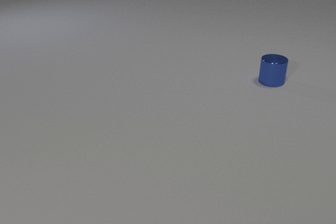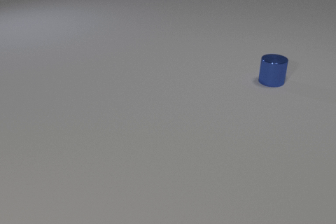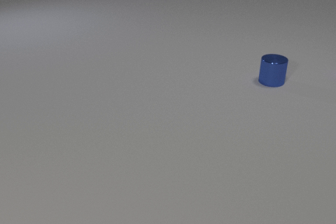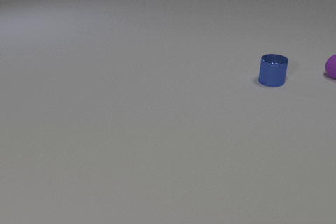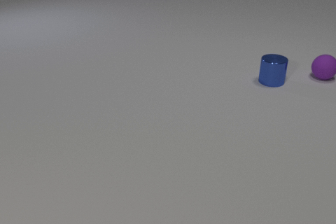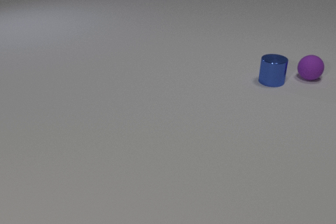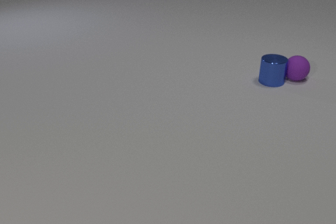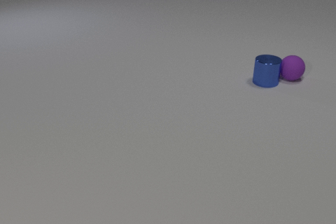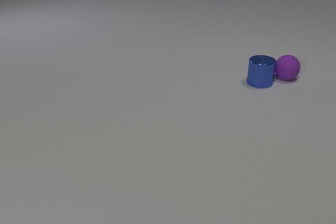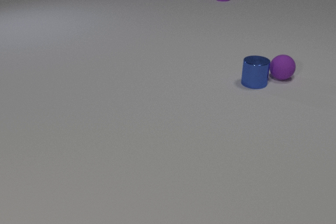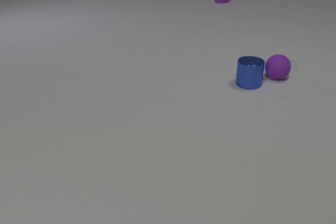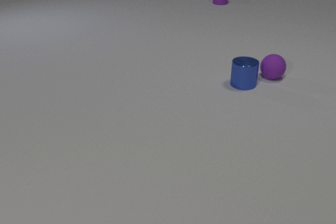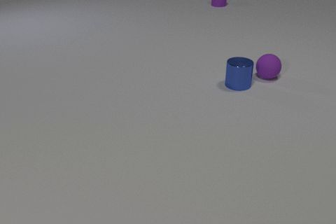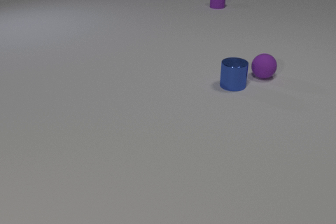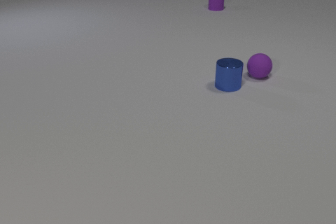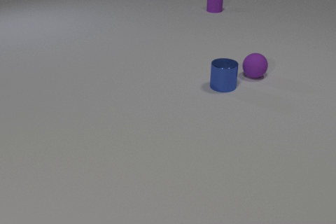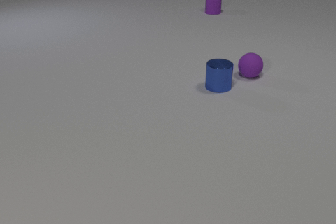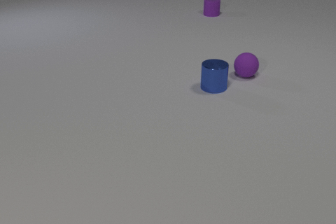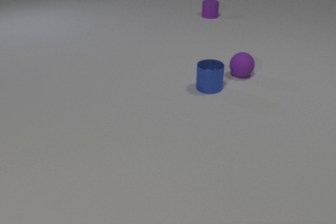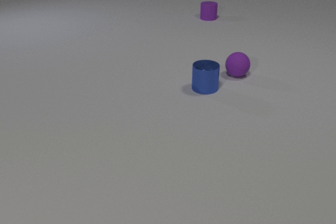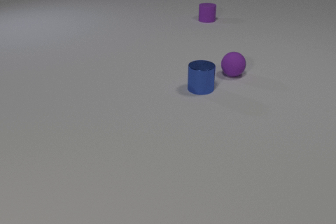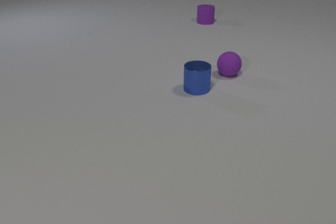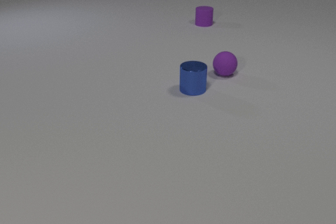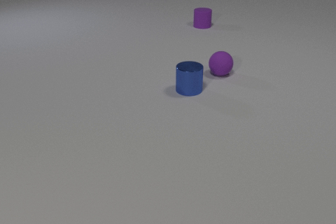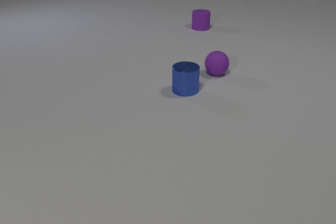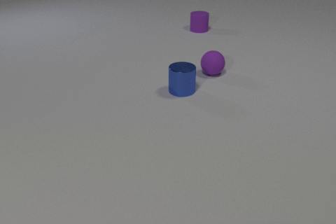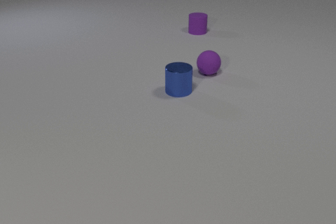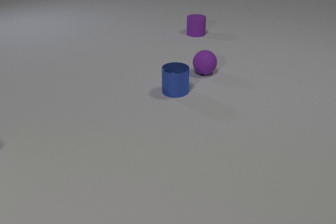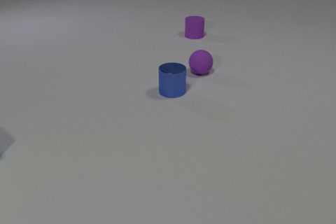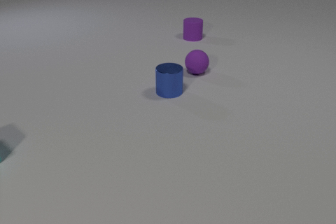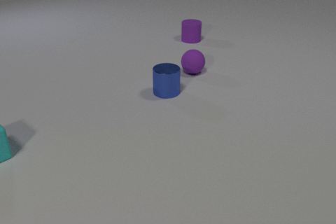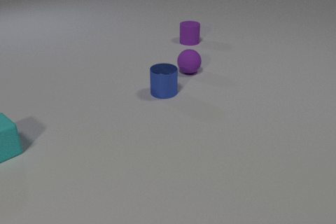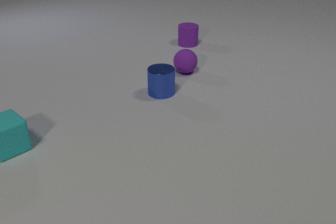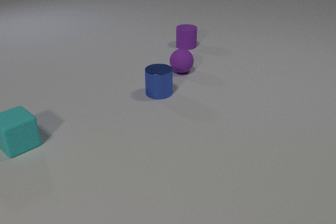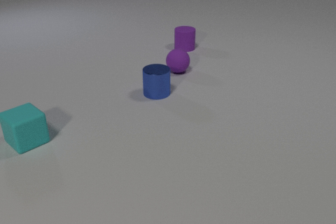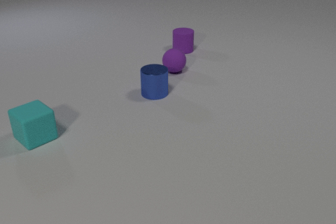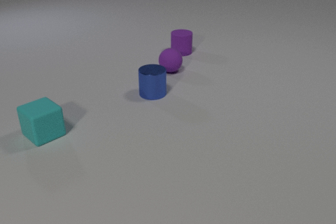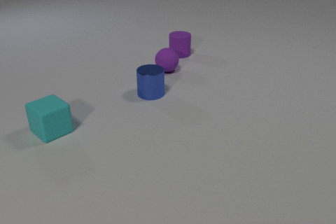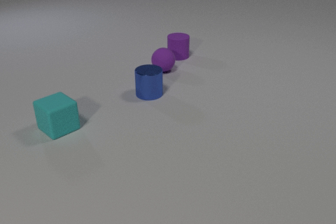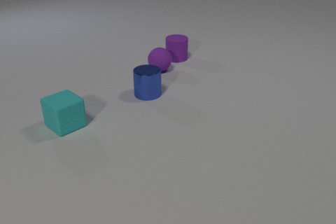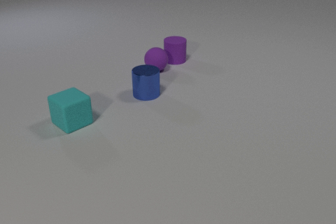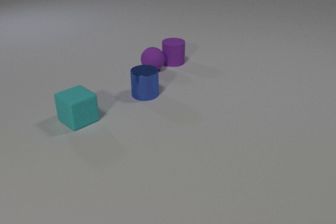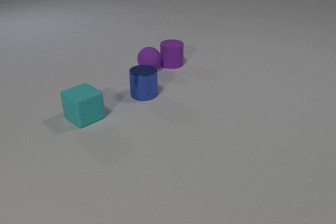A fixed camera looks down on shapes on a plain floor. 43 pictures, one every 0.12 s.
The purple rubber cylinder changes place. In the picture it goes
toward the camera.
The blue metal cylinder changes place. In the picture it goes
to the left.
0.00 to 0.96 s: The purple rubber sphere comes in at the right edge, rolls to the left and toward the camera. The blue metal cylinder slides to the left and toward the camera. The purple rubber cylinder comes in at the top edge, slides toward the camera. The purple rubber sphere and the blue metal cylinder collide.
0.96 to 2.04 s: The purple rubber sphere rolls to the left. The blue metal cylinder slides to the left and toward the camera. The purple rubber cylinder slides toward the camera.
2.04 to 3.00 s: The purple rubber sphere rolls to the left. The blue metal cylinder slides to the left. The purple rubber cylinder slides toward the camera.
3.00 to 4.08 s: The purple rubber sphere rolls to the left. The blue metal cylinder slides to the left. The cyan rubber cube comes in at the left edge, slides to the right. The purple rubber cylinder slides toward the camera.
4.08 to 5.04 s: The purple rubber sphere rolls to the left. The blue metal cylinder slides to the left. The cyan rubber cube slides to the right and away from the camera. The purple rubber cylinder slides toward the camera.
What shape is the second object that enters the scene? cylinder.
How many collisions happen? 1.
How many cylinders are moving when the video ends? 2.
